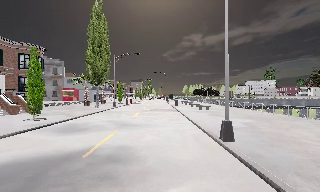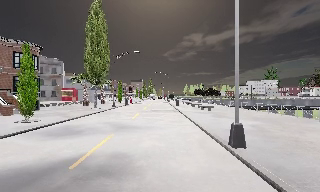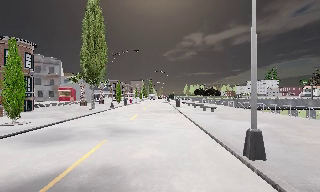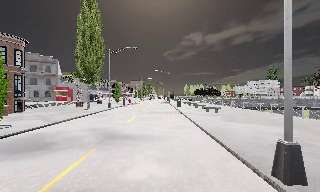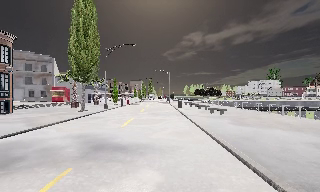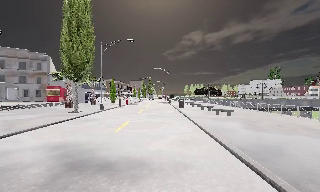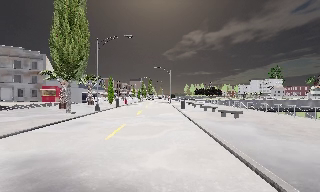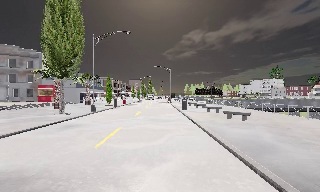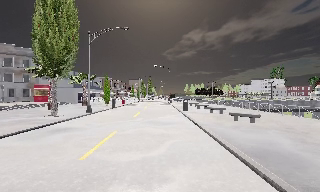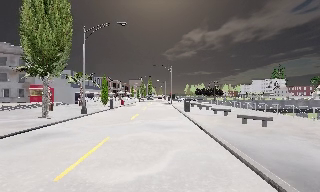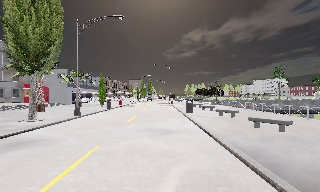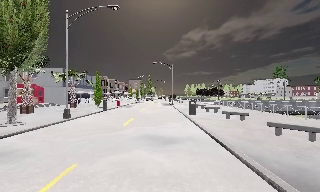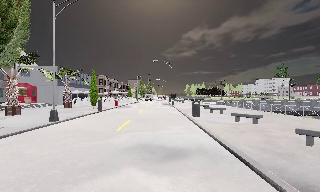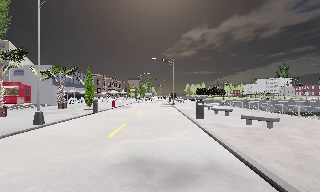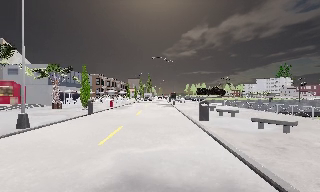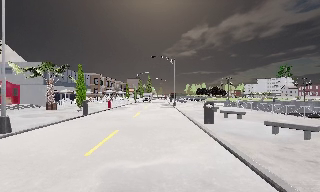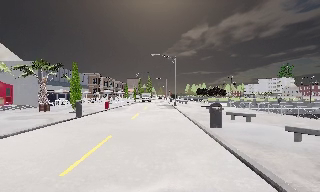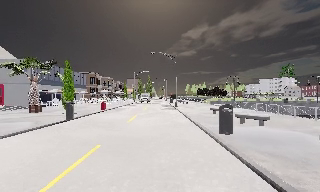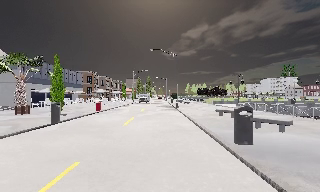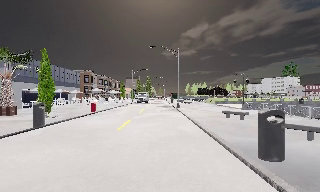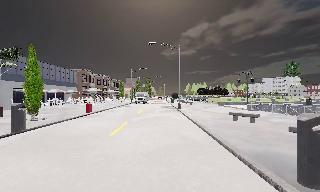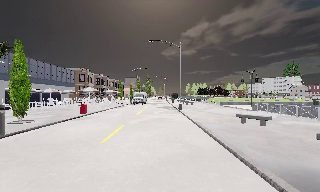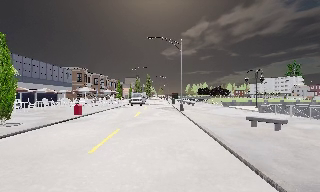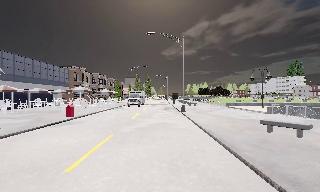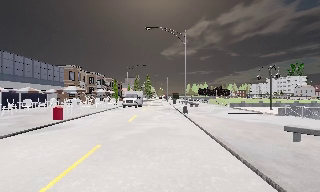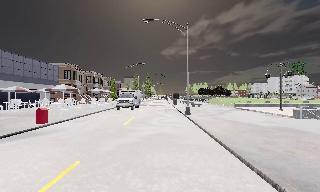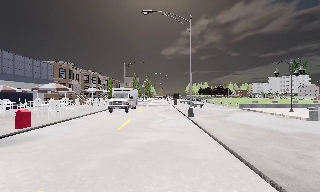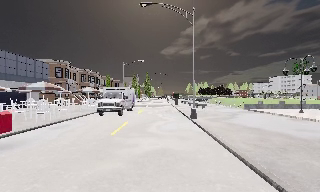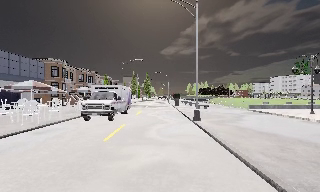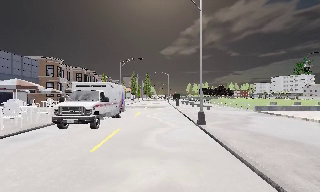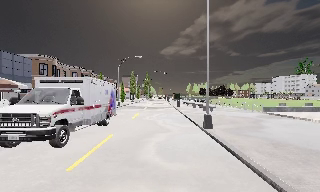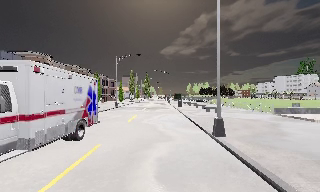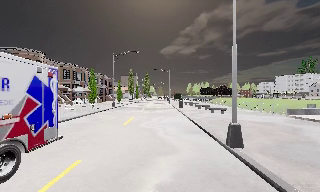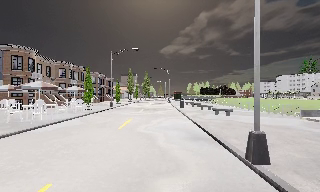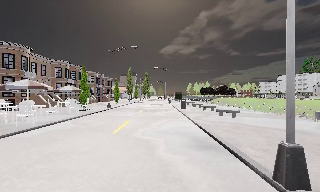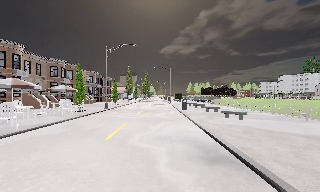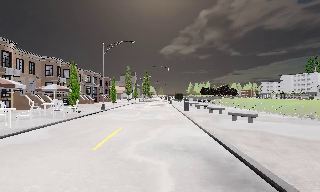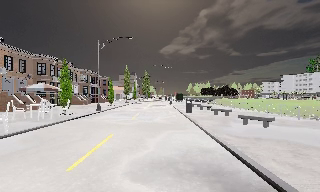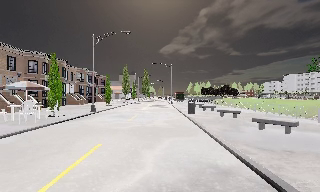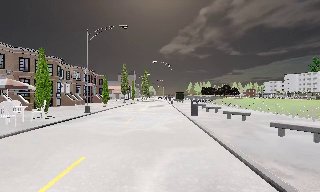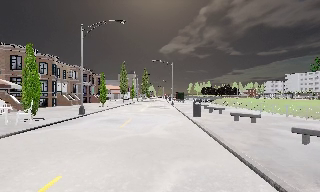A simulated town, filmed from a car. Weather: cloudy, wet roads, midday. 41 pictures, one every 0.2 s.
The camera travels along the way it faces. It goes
forward.
0.0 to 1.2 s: The camera travels forward, about 7 m, so what stands in front looms larger. It gains speed.
1.2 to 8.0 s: The camera travels forward, about 40 m, so what stands in front looms larger.
The film runs forward here.
